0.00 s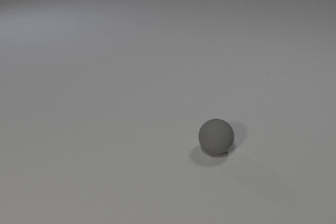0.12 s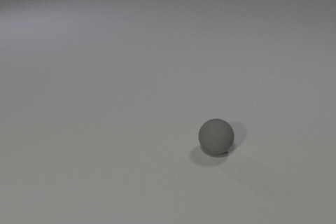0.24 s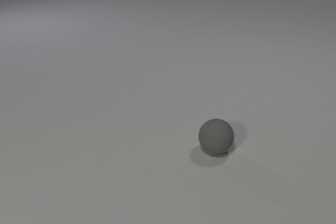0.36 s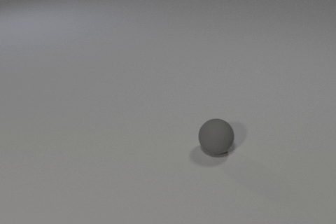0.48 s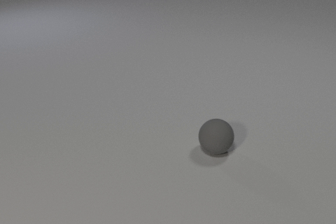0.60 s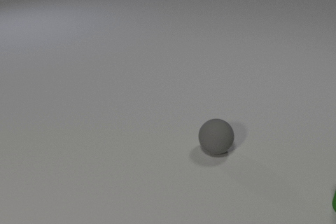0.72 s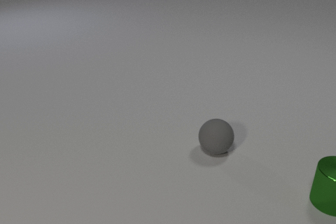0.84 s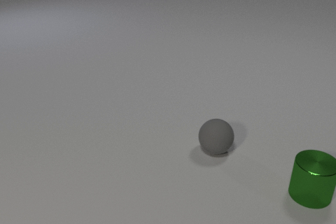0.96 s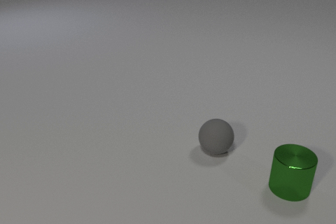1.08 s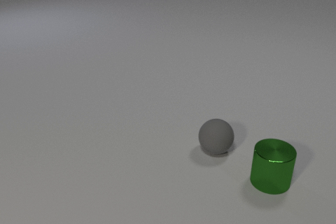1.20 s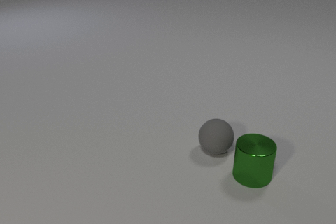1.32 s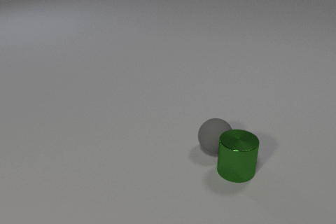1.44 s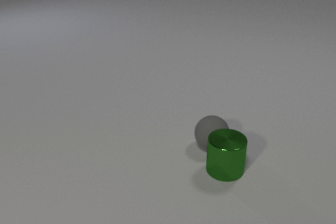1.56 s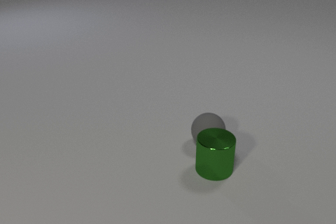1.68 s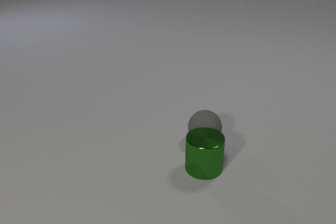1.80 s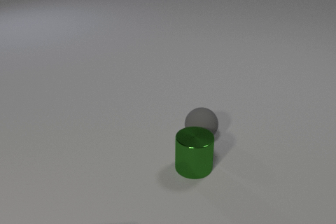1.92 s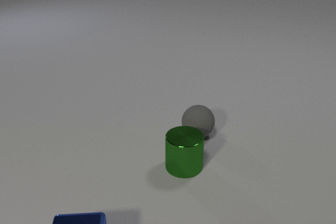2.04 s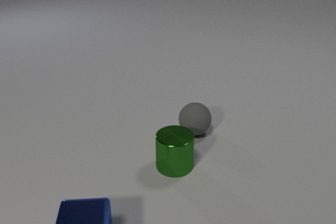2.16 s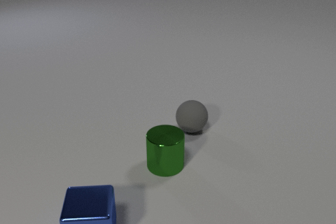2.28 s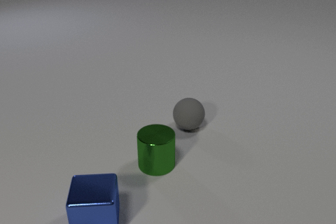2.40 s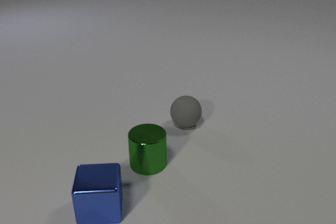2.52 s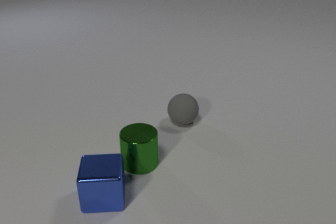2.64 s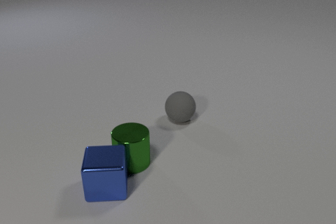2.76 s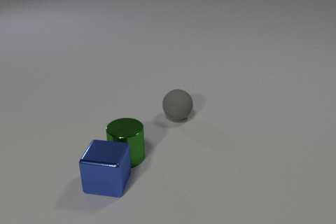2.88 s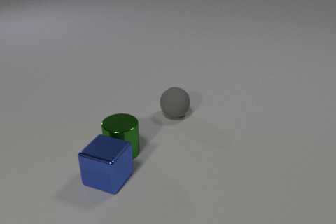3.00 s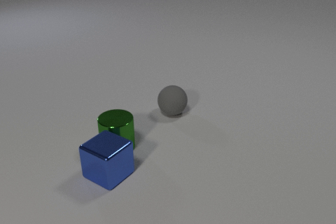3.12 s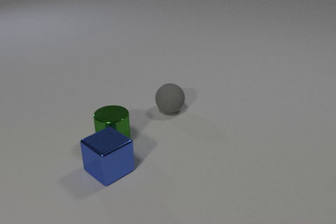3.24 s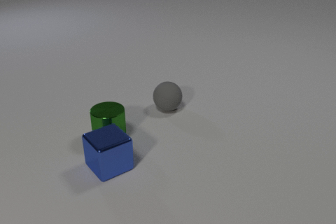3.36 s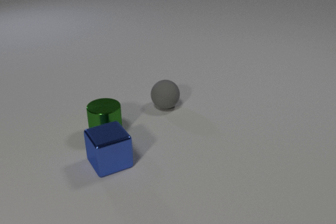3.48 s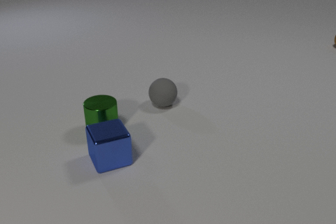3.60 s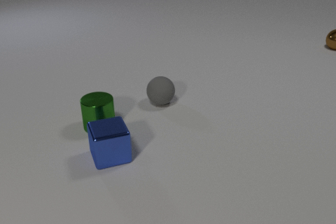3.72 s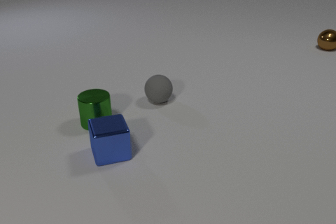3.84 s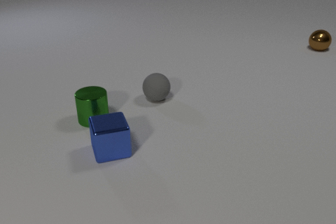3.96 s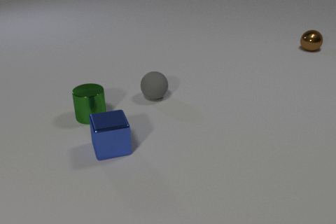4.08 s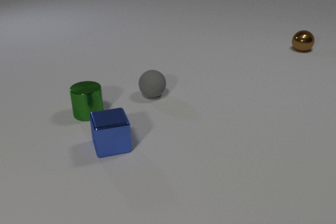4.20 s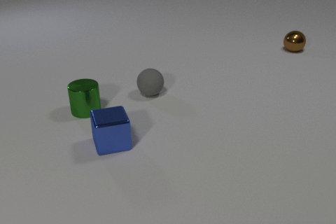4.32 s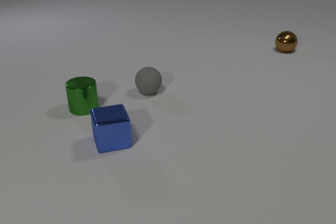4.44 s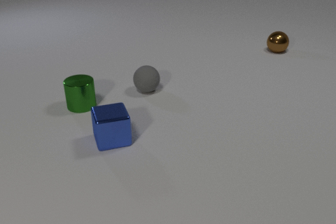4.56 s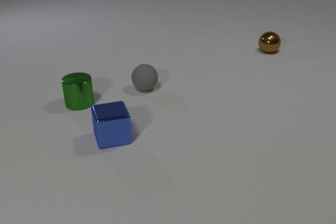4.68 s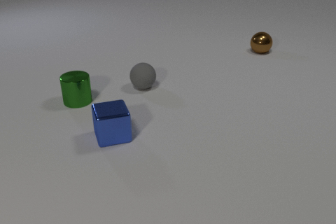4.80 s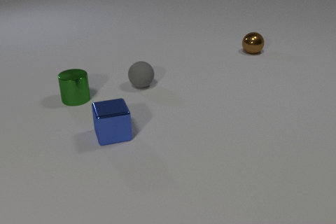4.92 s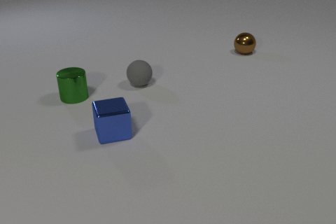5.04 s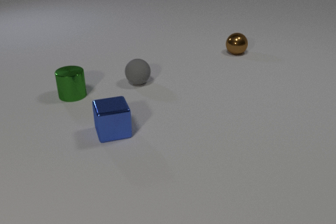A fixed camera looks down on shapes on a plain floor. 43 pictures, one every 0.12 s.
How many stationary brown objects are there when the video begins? 0.
What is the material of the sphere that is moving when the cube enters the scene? rubber.
What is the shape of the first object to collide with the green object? sphere.
0.00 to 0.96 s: The green metal cylinder comes in at the right edge, slides to the left.
0.96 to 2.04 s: The green metal cylinder slides to the left. The gray rubber sphere rolls away from the camera and to the left. The blue metal cube comes in at the bottom edge, slides away from the camera. The green metal cylinder and the gray rubber sphere collide.
2.04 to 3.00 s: The green metal cylinder slides to the left and away from the camera. The gray rubber sphere rolls away from the camera and to the left. The blue metal cube slides away from the camera, spins so that its near face slides to the left, clockwise seen from above. The green metal cylinder and the blue metal cube collide.
3.00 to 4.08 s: The green metal cylinder slides away from the camera and to the left. The gray rubber sphere rolls away from the camera and to the left. The blue metal cube slides away from the camera, spins clockwise seen from above by about 30 degrees, its near face sliding to the left. The brown metal sphere comes in at the right edge, rolls to the left and toward the camera.
4.08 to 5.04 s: The green metal cylinder slides away from the camera. The gray rubber sphere rolls away from the camera and to the left. The blue metal cube slides away from the camera. The brown metal sphere rolls to the left.
